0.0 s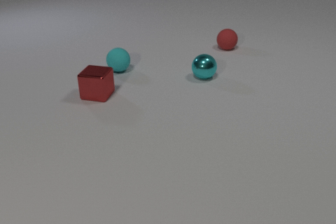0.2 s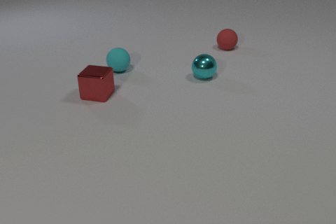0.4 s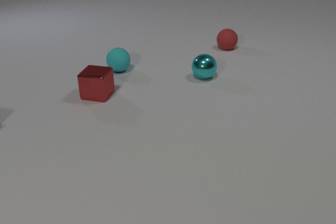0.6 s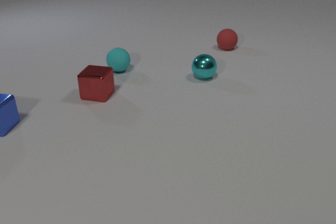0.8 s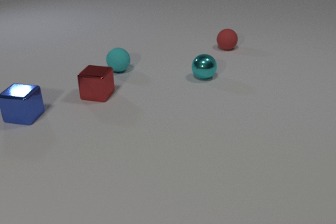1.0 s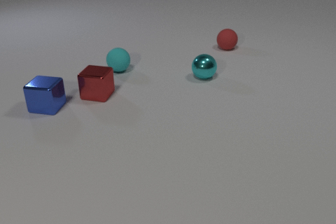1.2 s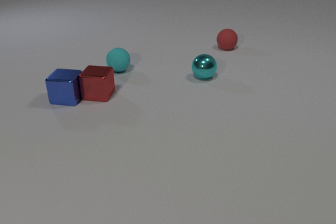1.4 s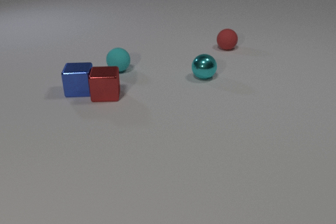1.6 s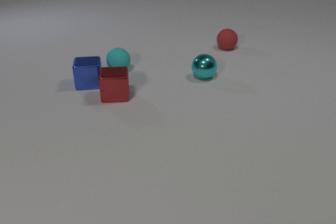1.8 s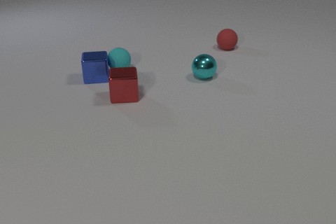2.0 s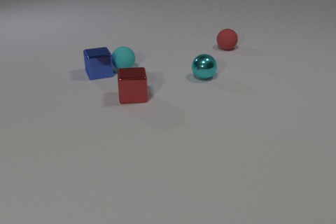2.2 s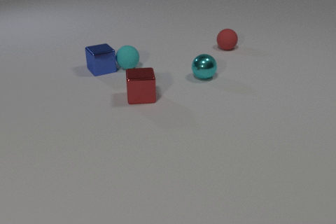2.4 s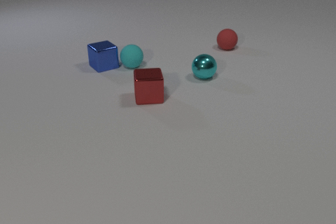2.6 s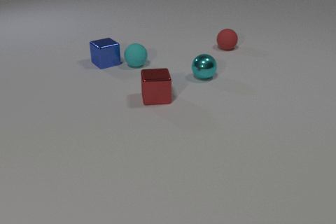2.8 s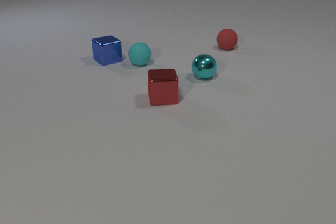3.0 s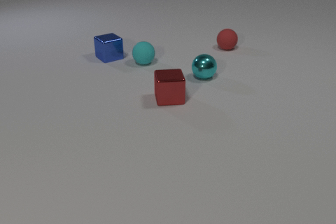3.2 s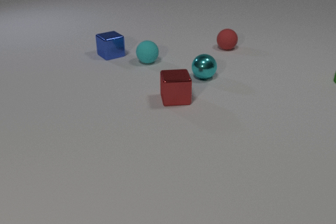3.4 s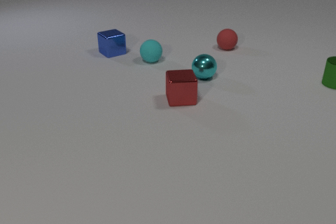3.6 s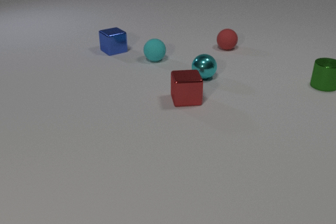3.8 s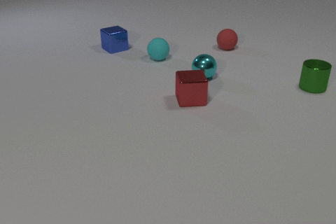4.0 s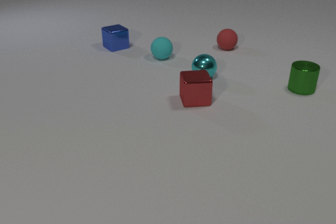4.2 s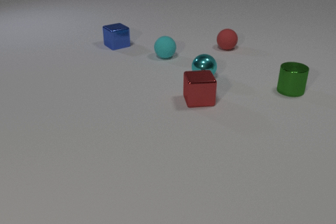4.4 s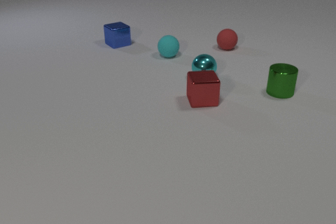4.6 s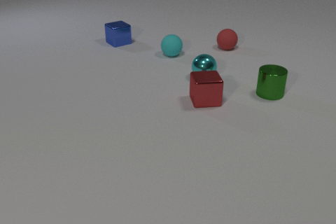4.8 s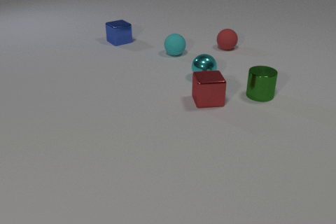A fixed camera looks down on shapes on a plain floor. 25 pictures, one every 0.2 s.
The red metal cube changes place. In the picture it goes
to the right.
0.0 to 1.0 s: The blue metal cube comes in at the left edge, slides to the right and away from the camera.
1.0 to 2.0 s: The blue metal cube slides away from the camera and to the right, spins so that its near face slides to the right, counterclockwise seen from above. The red metal cube slides to the right, spins so that its near face slides to the right, counterclockwise seen from above. The cyan rubber sphere rolls to the right. The blue metal cube and the red metal cube collide. The blue metal cube and the cyan rubber sphere collide.
2.0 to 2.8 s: The blue metal cube slides away from the camera. The red metal cube slides to the right. The cyan rubber sphere rolls to the right and away from the camera.
2.8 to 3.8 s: The blue metal cube slides away from the camera. The red metal cube slides to the right. The green metal cylinder comes in at the right edge, slides to the left and toward the camera. The cyan rubber sphere rolls to the right and away from the camera.
3.8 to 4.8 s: The blue metal cube slides away from the camera. The red metal cube slides to the right. The green metal cylinder slides to the left and toward the camera. The cyan rubber sphere rolls to the right and away from the camera.
Are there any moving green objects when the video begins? no.
Are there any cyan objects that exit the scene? no.
What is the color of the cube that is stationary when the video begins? red.
